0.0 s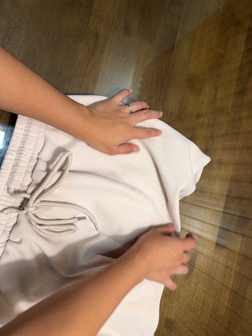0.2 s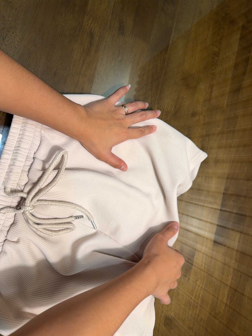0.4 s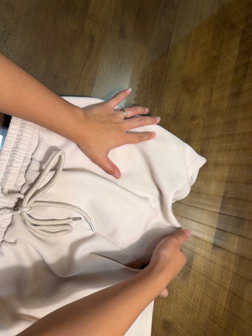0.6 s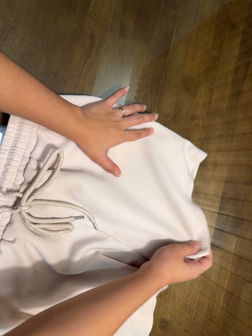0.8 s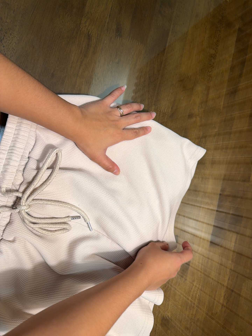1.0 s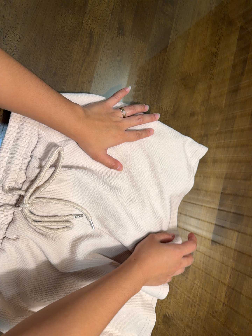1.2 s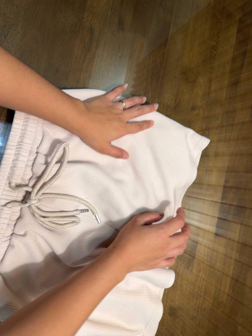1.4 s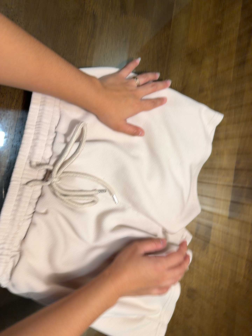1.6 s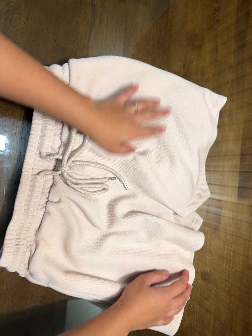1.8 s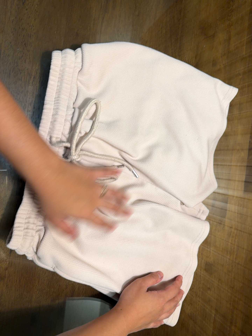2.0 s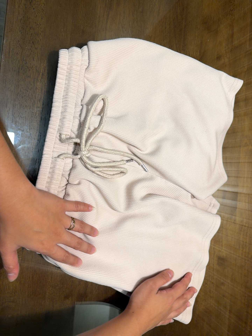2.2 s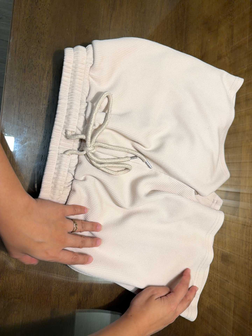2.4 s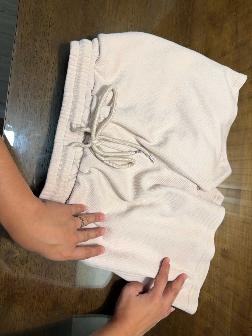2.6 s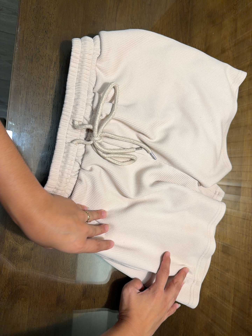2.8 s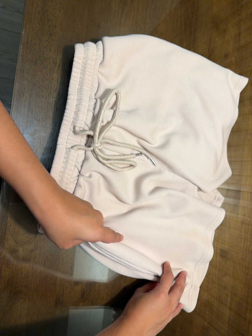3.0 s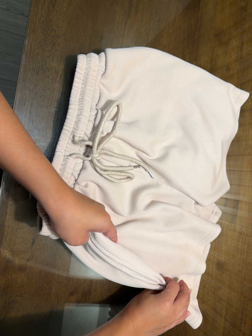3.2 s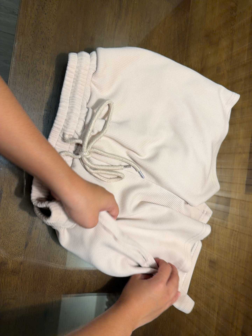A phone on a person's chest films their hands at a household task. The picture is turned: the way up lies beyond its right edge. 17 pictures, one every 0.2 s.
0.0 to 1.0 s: The camera keeps its place and its aim.
1.0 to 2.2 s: The camera travels toward the bottom of its view and to its left, about 10 cm, so close, fixed things drift upward. It rolls about its line of sight by about 10 degrees, and the scene rotates counterclockwise.
2.2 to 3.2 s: The camera shifts only a little, or ends up much as it began.
The film runs forward here.
